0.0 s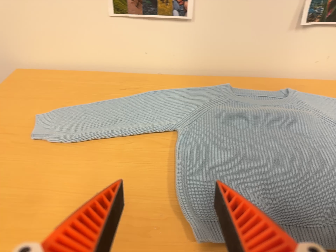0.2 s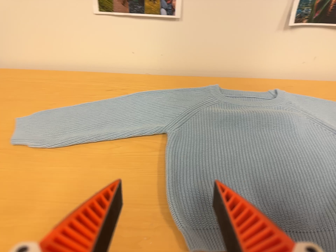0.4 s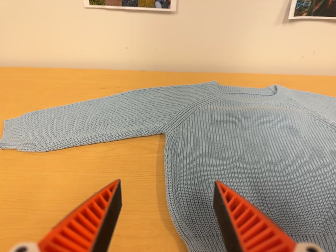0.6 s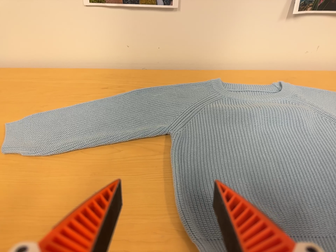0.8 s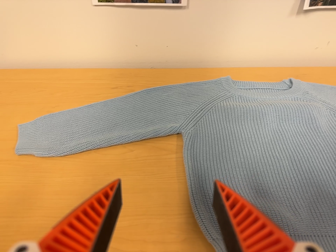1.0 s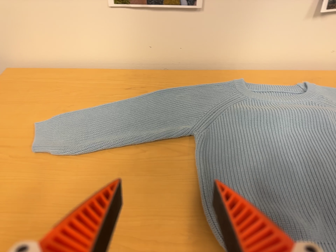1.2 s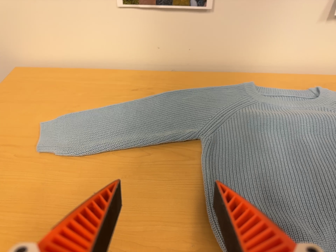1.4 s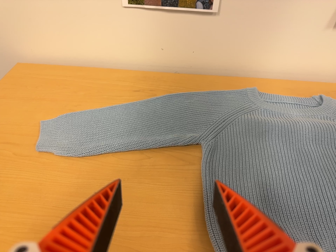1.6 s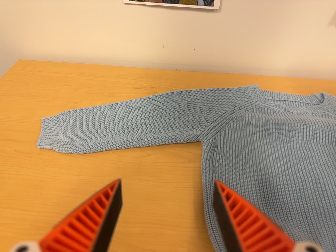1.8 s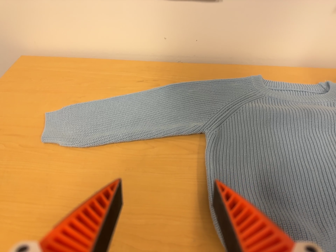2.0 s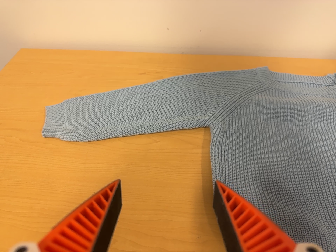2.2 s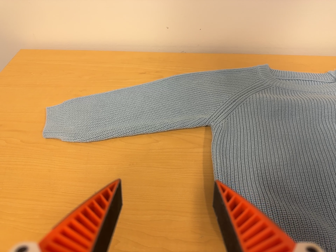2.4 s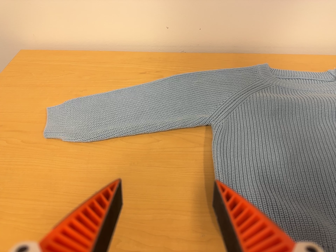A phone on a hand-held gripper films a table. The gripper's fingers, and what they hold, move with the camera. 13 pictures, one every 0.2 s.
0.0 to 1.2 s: The camera travels forward, to its left and toward the top of its view, about 8 cm, so what stands in front looms larger.
1.2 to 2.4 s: The camera shifts only a little, or ends up much as it began.
The film runs forward here.
